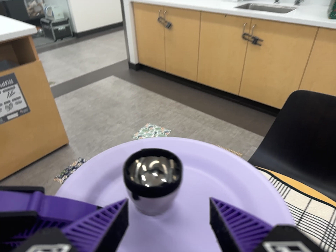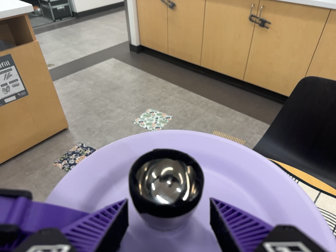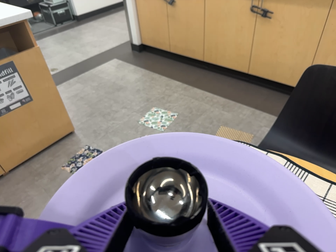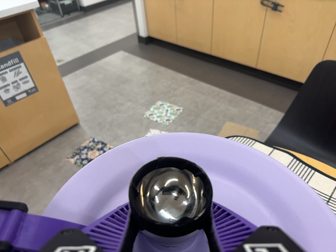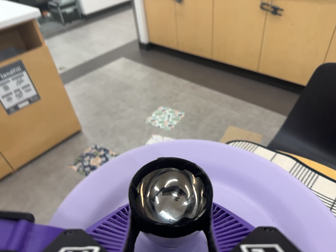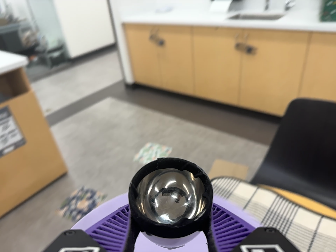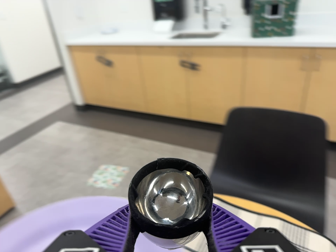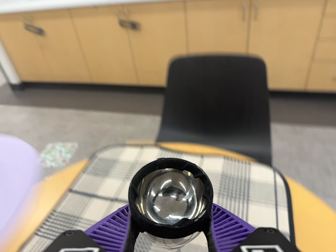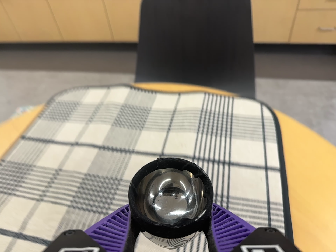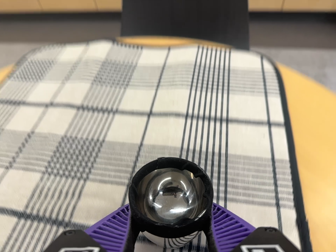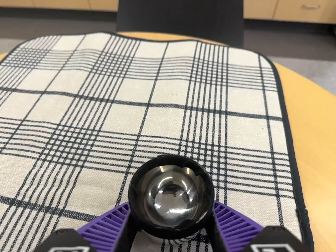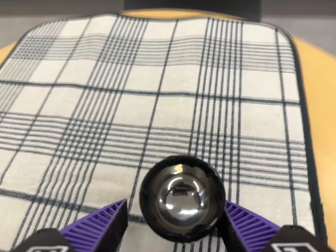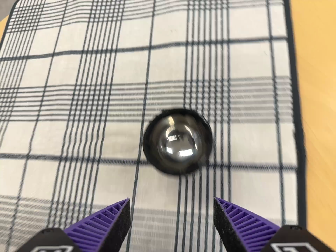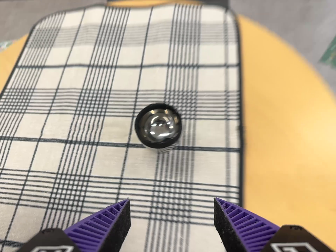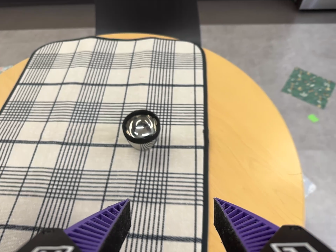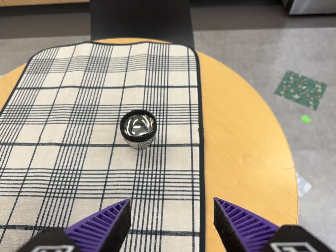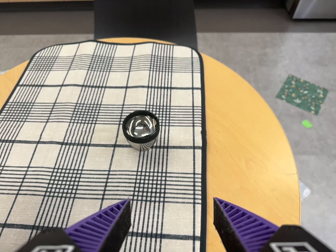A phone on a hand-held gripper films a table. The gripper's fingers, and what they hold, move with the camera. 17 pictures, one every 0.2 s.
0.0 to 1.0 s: The camera shifts only a little, or ends up much as it began.
1.0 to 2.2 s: The camera pans to its right by about 25 degrees. It travels forward, toward the bottom of its view and to its right, about 28 cm, so what stands in front looms larger. Its aim tips toward the bottom of its view by about 20 degrees, and the scene shifts upward. It rolls about its line of sight by about 15 degrees, and the scene rotates counterclockwise.
2.2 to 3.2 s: The camera travels backward and toward the bottom of its view, about 26 cm, so what stands in front gets smaller.
The film runs forward here.
